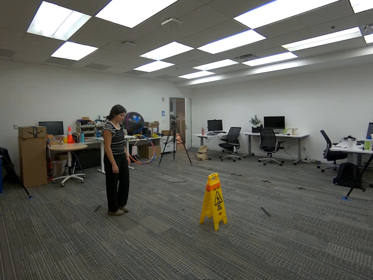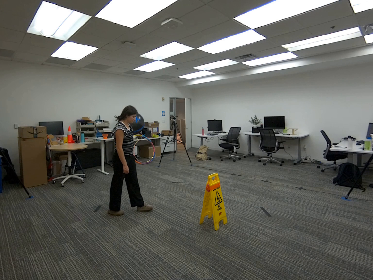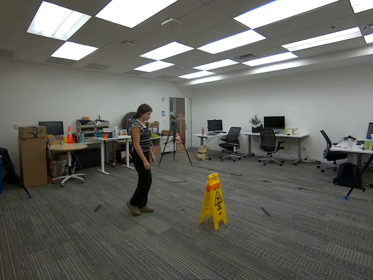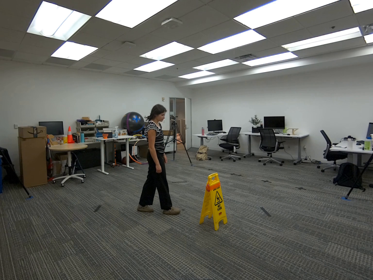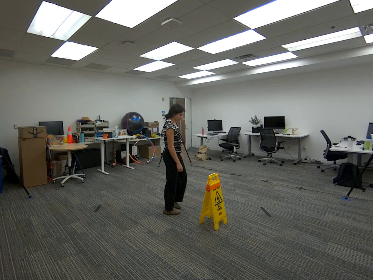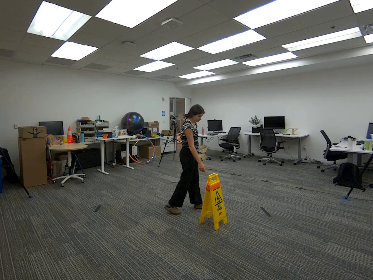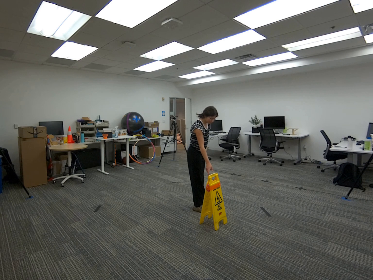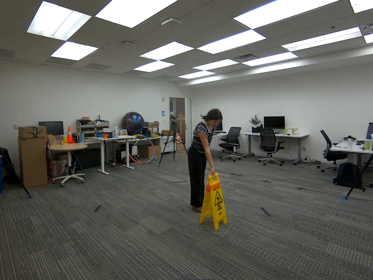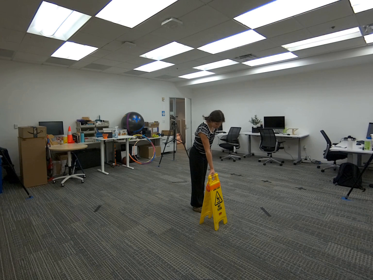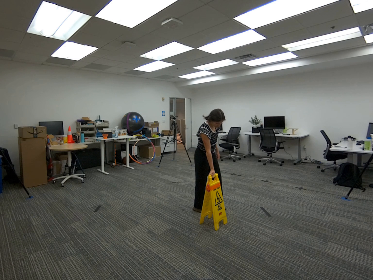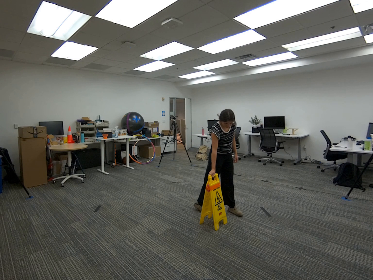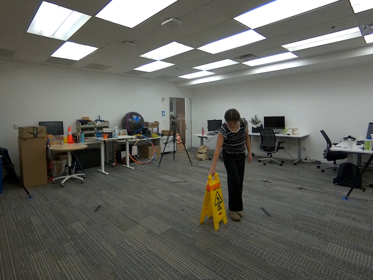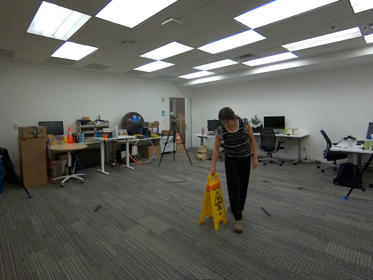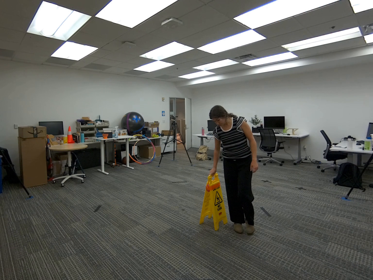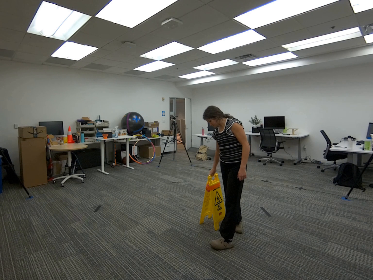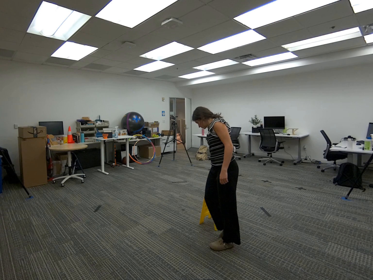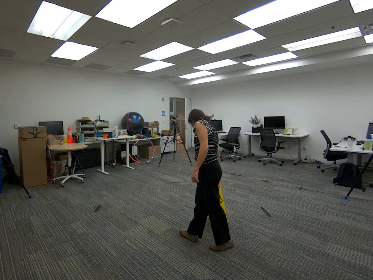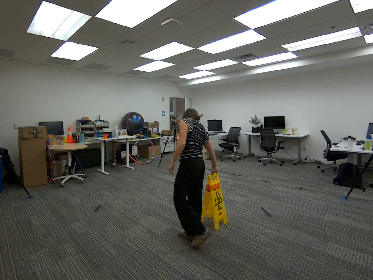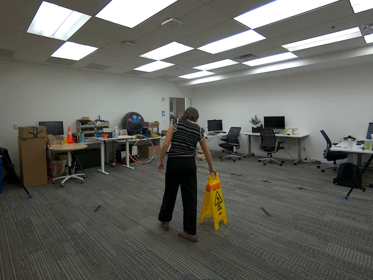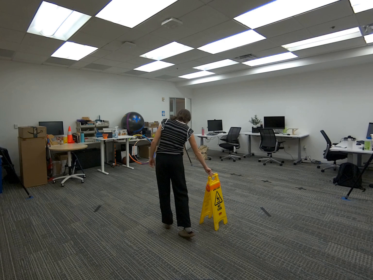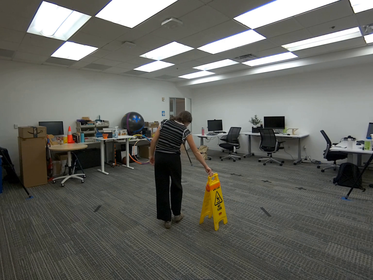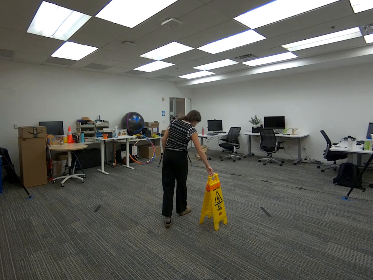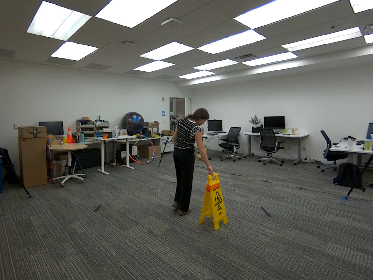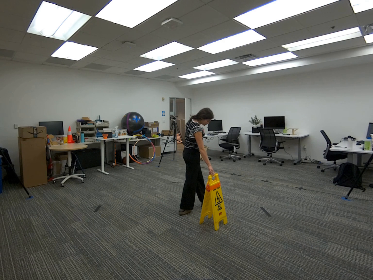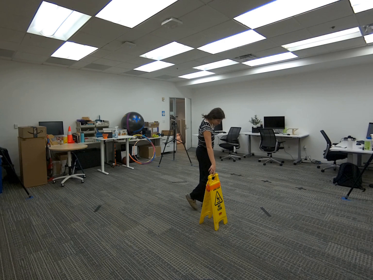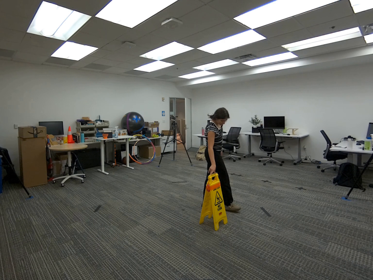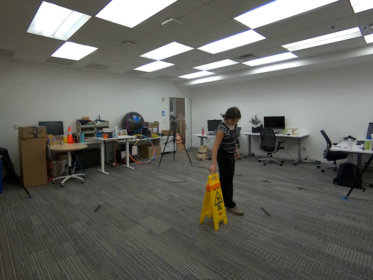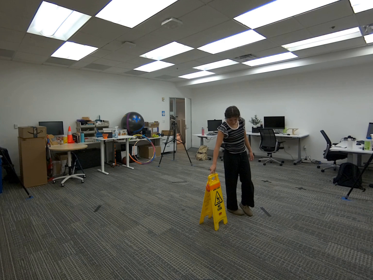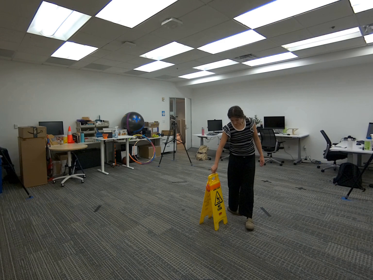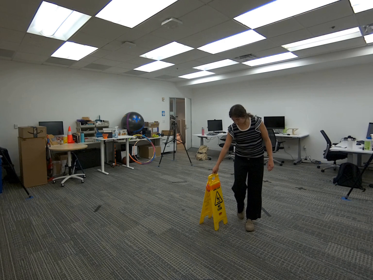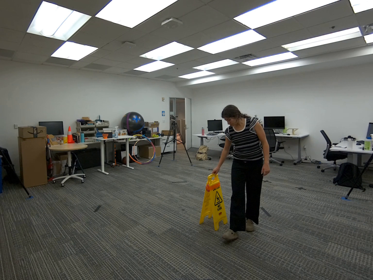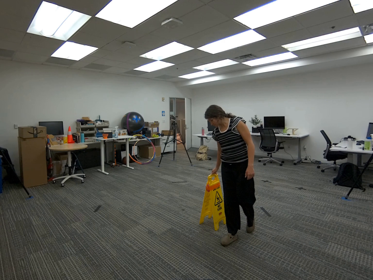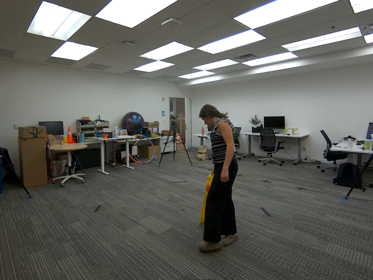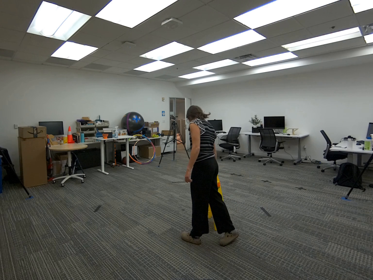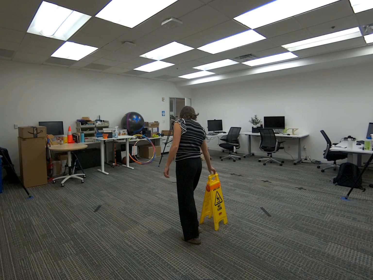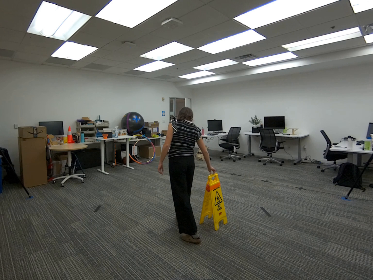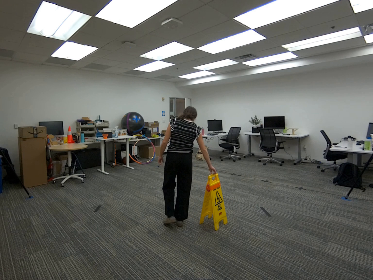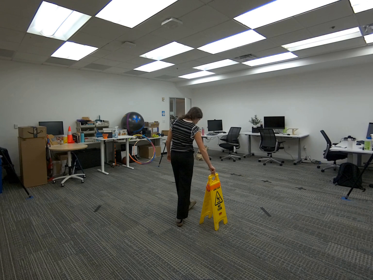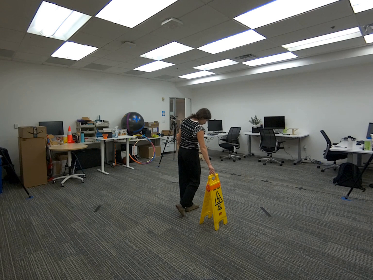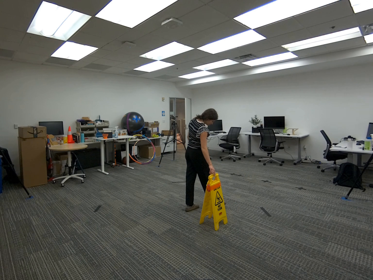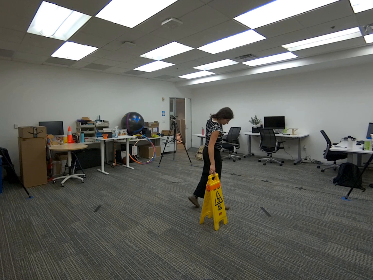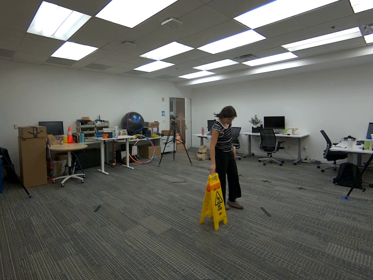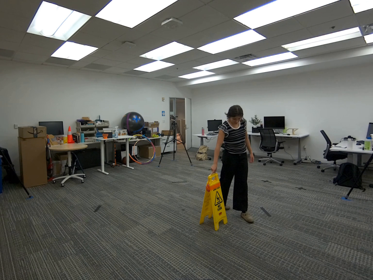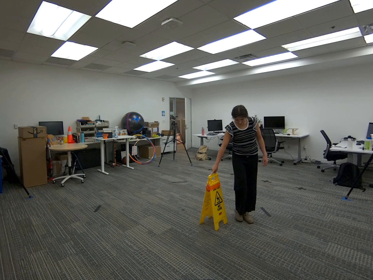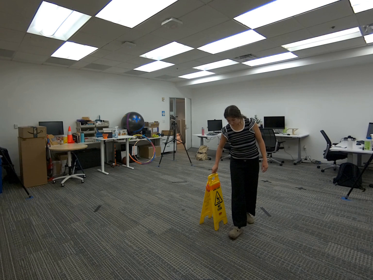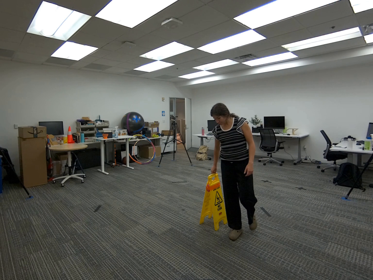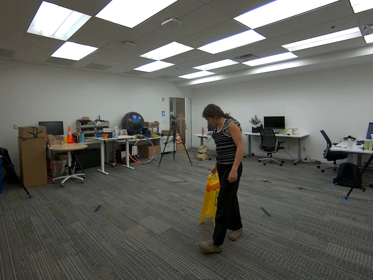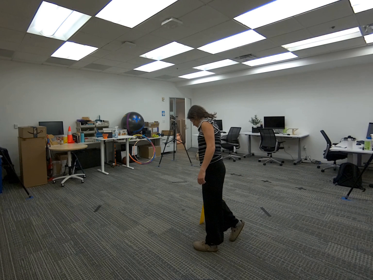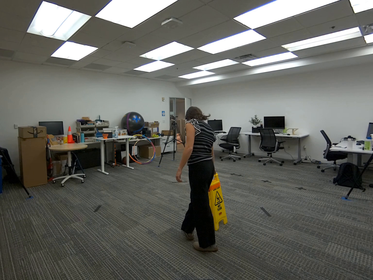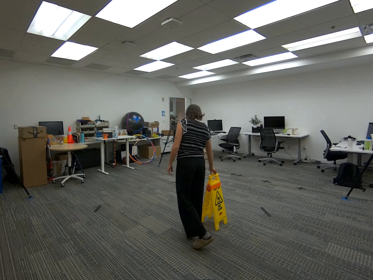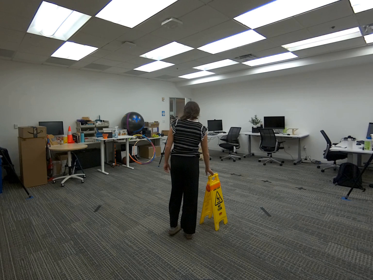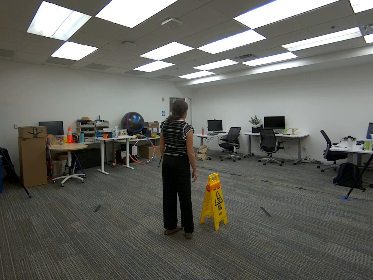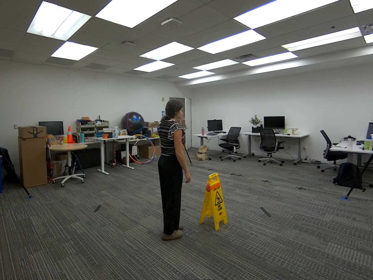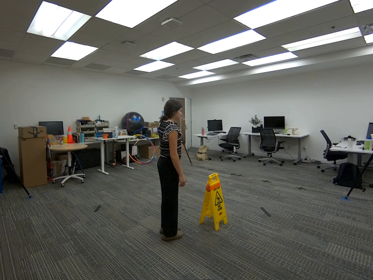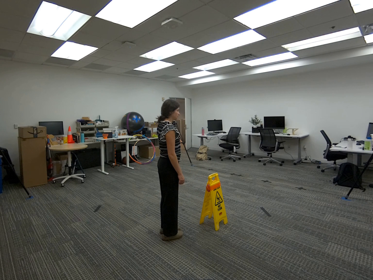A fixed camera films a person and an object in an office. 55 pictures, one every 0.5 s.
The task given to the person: Walk toward the sign and grasp the top with one hand. While keeping your hand on the sign, walk in a circle around it.
